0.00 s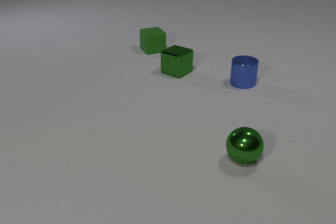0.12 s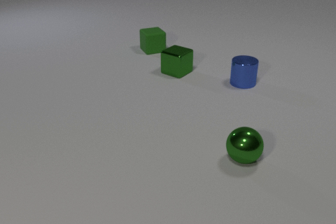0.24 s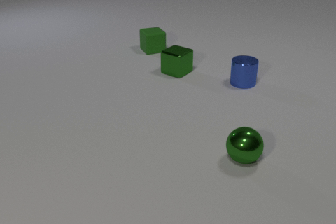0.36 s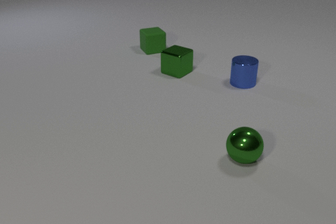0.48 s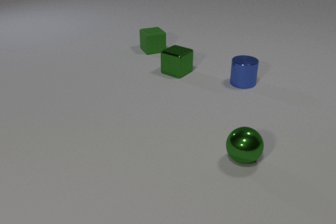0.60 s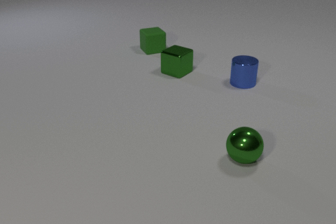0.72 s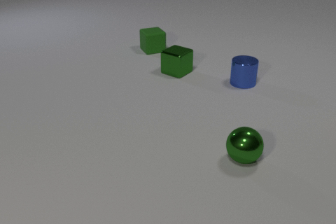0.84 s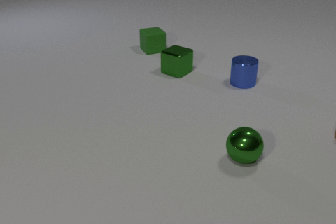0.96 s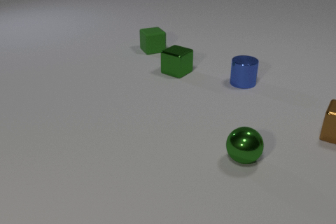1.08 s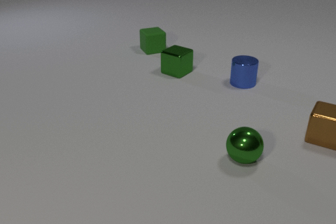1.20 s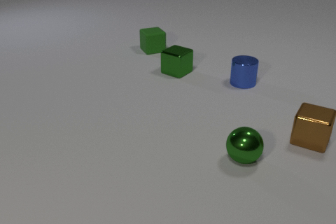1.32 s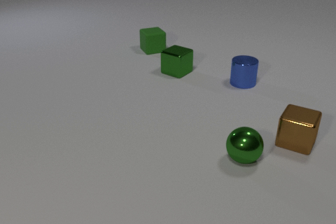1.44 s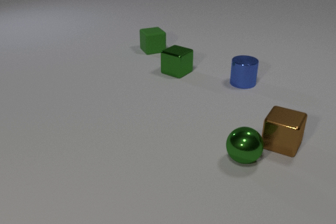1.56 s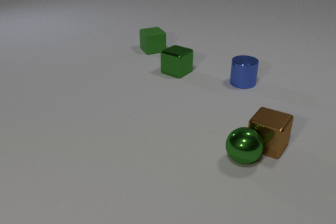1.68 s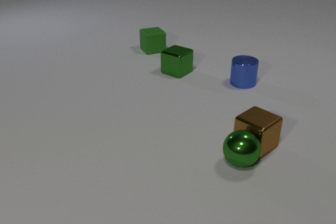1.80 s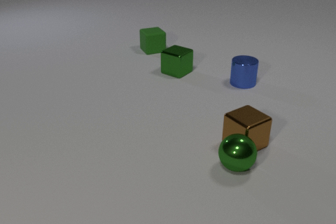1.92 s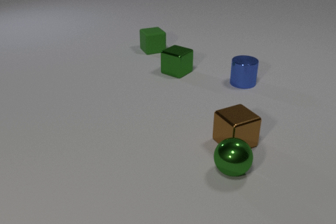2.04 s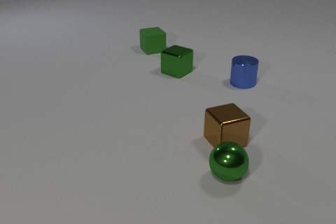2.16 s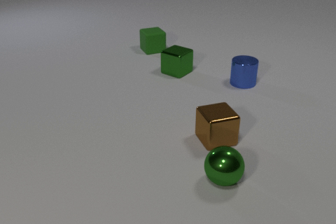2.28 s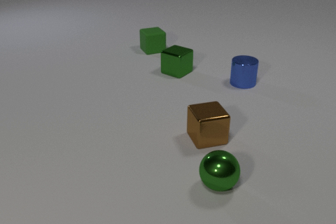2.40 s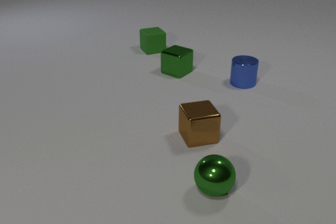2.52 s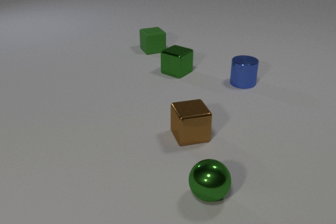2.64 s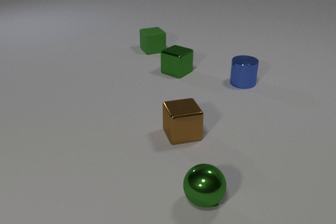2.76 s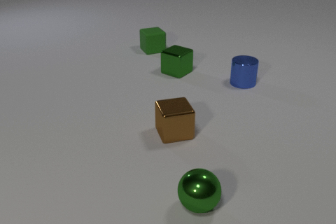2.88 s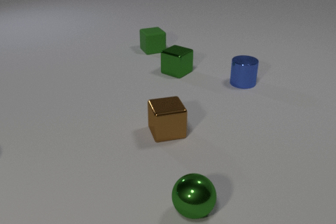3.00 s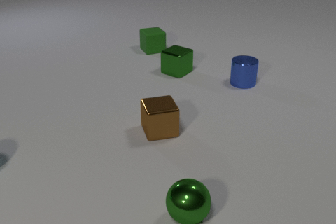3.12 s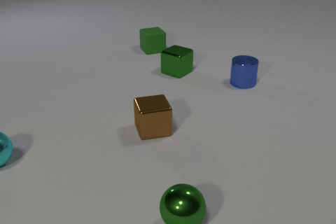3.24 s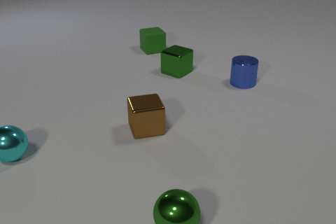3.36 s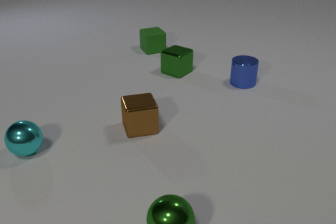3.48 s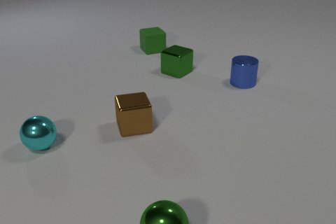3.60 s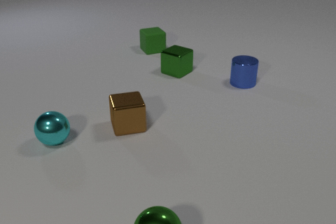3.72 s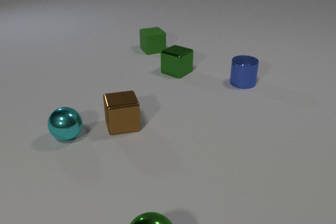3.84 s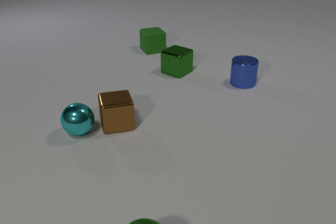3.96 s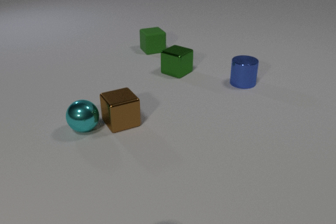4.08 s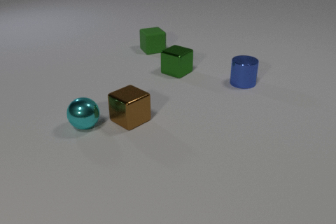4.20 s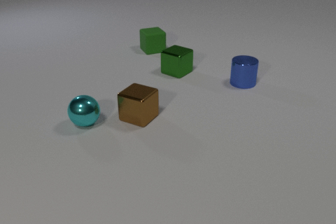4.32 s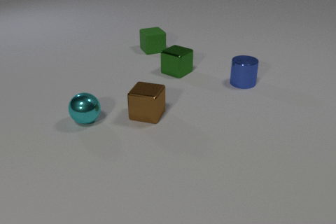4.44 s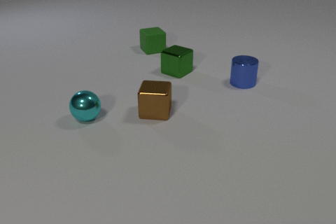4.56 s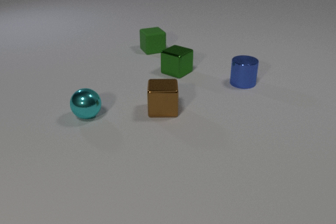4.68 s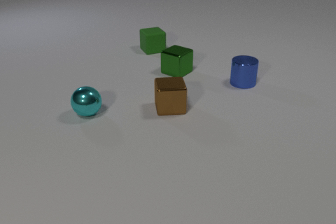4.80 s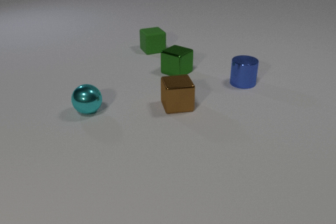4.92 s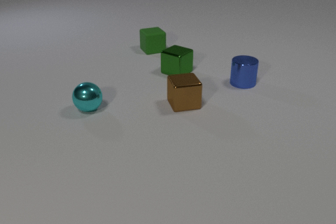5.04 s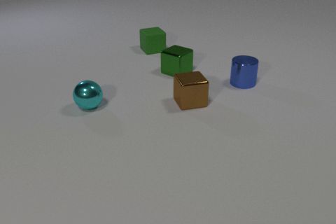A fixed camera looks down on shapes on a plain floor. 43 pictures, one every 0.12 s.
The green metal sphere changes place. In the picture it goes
toward the camera.
0.00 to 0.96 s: The brown metal cube comes in at the right edge, slides to the left and toward the camera.
0.96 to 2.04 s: The brown metal cube slides to the left, spins so that its near face slides to the left, clockwise seen from above. The green metal sphere rolls toward the camera and to the left. The brown metal cube and the green metal sphere collide.
2.04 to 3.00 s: The brown metal cube slides to the left. The green metal sphere rolls toward the camera and to the left.
3.00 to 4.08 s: The brown metal cube slides to the left and away from the camera, spins counterclockwise seen from above by about 30 degrees, its near face sliding to the right. The green metal sphere rolls toward the camera and to the left, leaves at the bottom edge. The cyan metal sphere comes in at the left edge, rolls to the right and away from the camera. The brown metal cube and the cyan metal sphere collide.
4.08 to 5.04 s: The brown metal cube slides to the right and away from the camera, spins so that its near face slides to the right, counterclockwise seen from above. The cyan metal sphere rolls away from the camera.
Are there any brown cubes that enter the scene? yes.
How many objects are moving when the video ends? 2.
How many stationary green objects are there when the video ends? 2.
